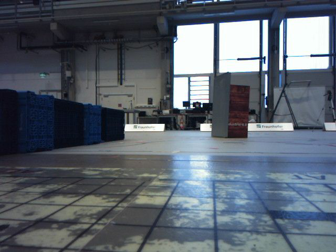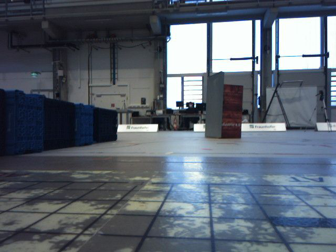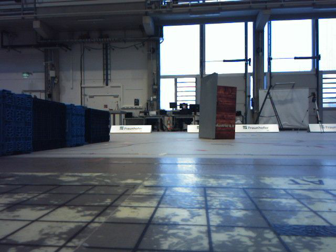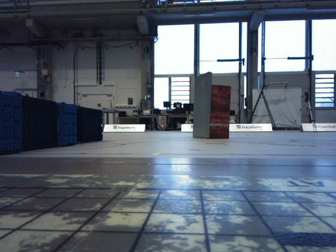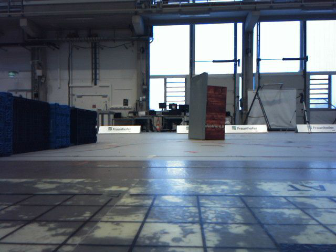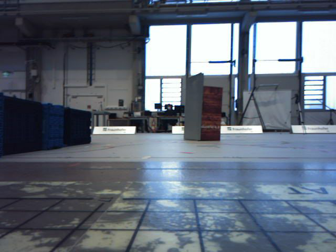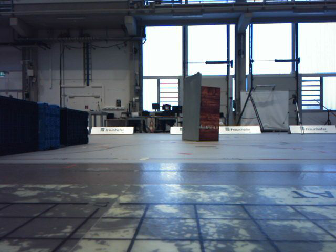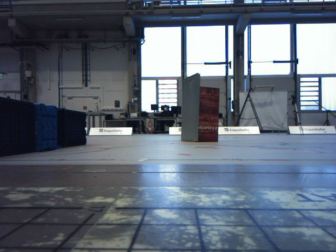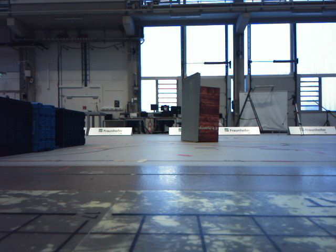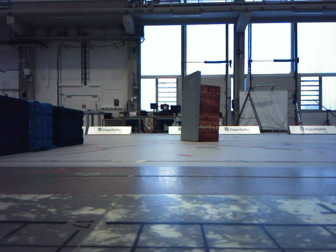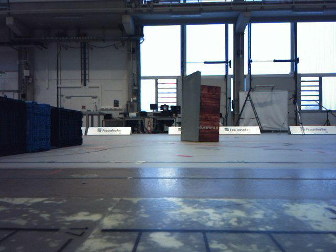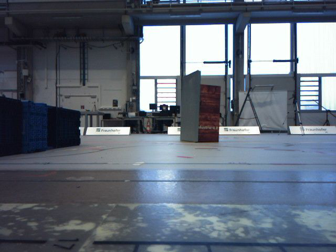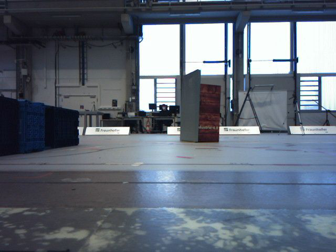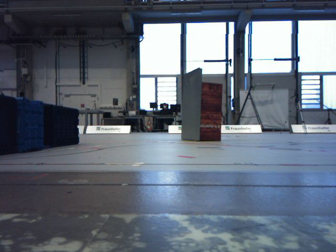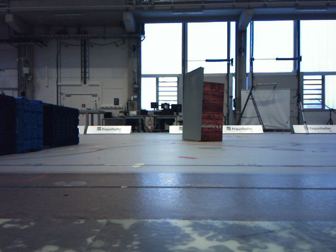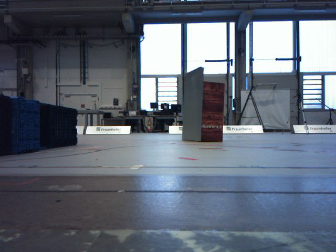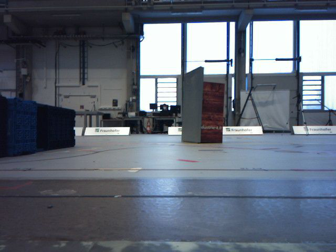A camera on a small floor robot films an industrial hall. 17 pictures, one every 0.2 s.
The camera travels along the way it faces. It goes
forward.
0.0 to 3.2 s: The camera travels forward, about 0.7 m, so what stands in front looms larger.
The film runs forward here.
